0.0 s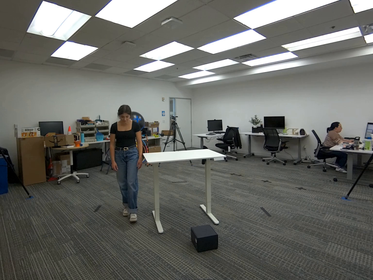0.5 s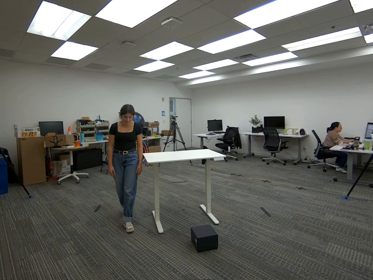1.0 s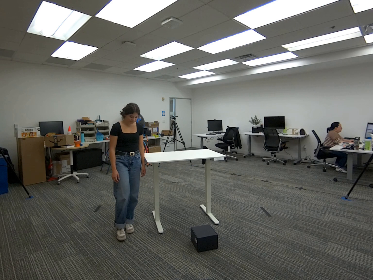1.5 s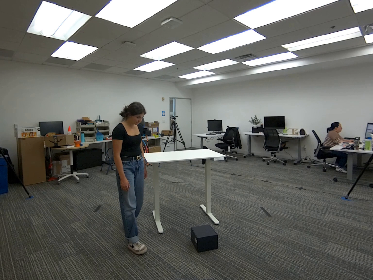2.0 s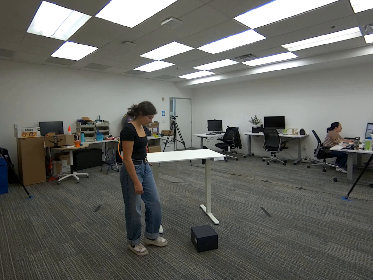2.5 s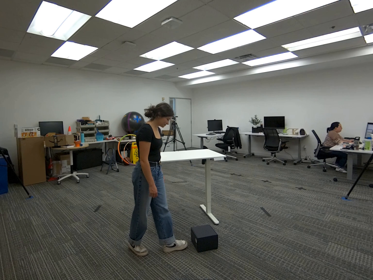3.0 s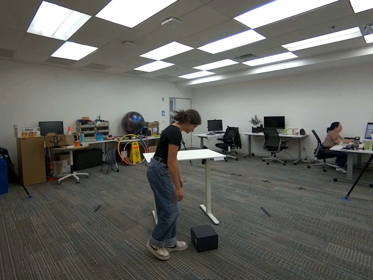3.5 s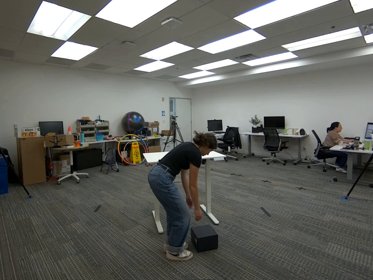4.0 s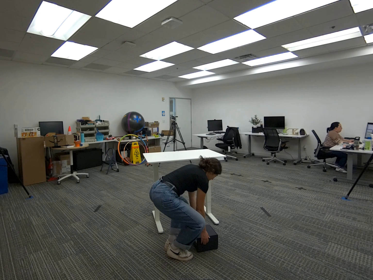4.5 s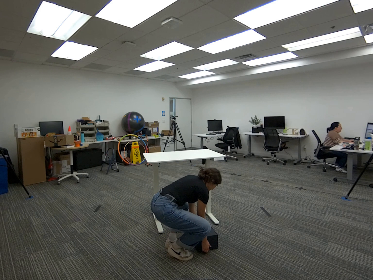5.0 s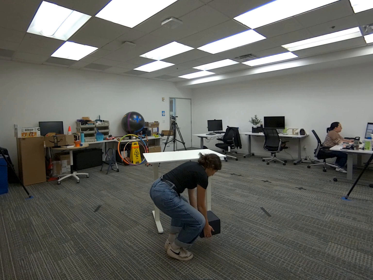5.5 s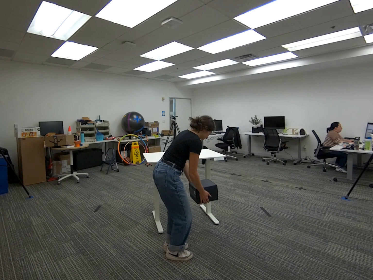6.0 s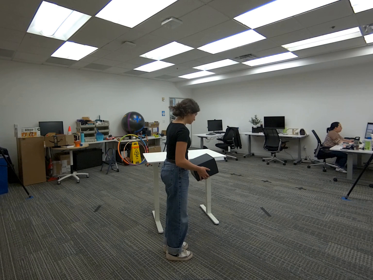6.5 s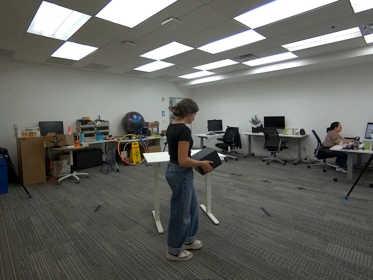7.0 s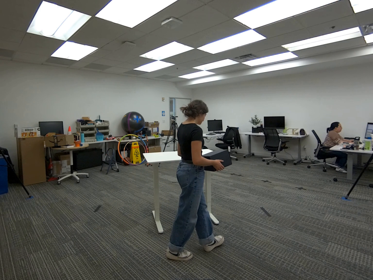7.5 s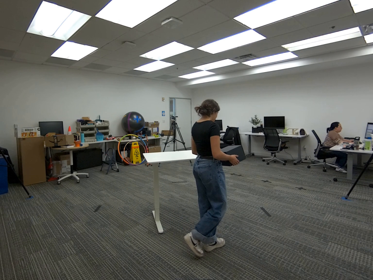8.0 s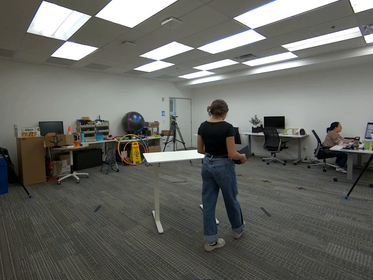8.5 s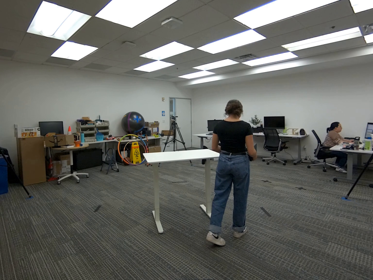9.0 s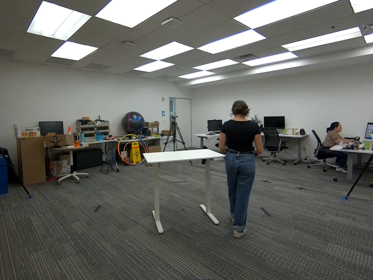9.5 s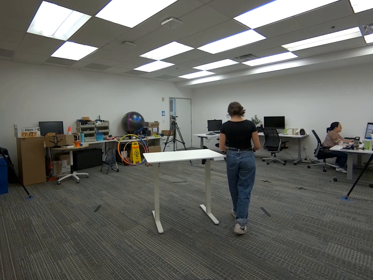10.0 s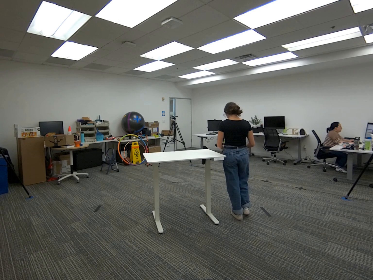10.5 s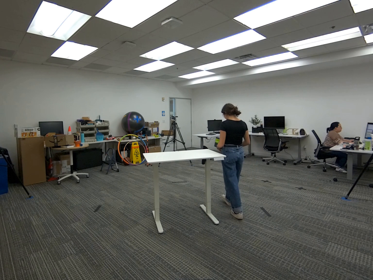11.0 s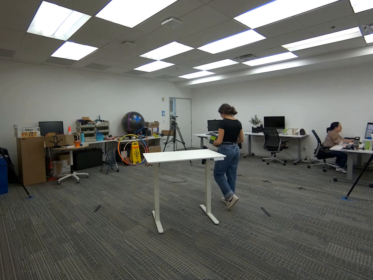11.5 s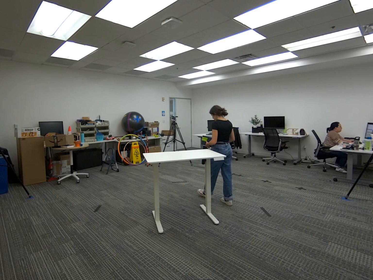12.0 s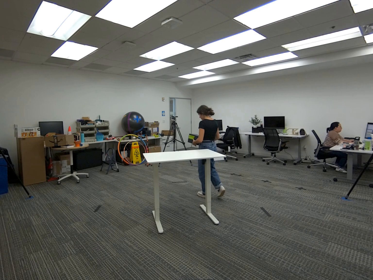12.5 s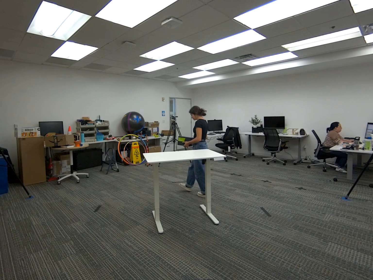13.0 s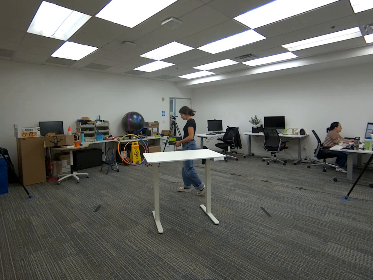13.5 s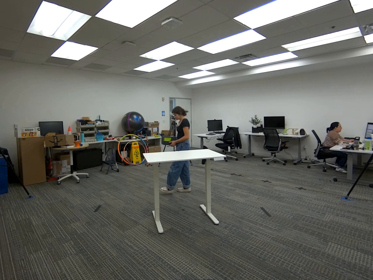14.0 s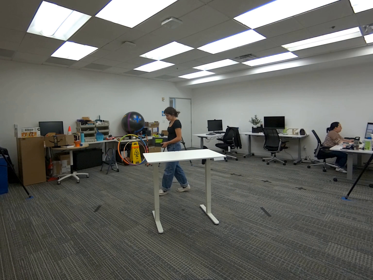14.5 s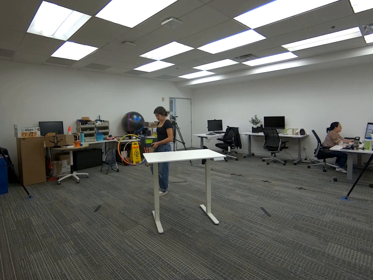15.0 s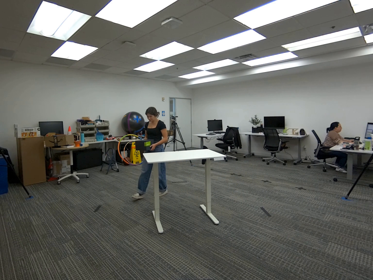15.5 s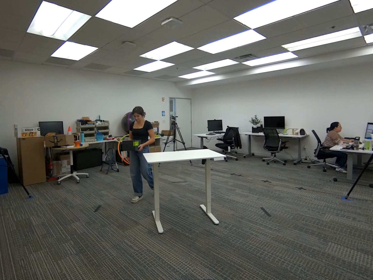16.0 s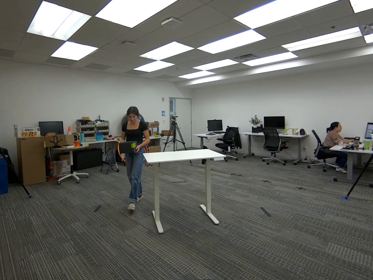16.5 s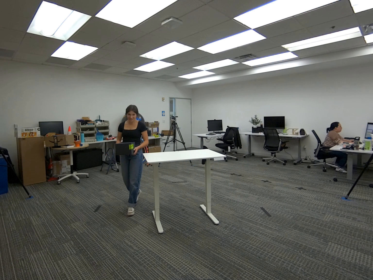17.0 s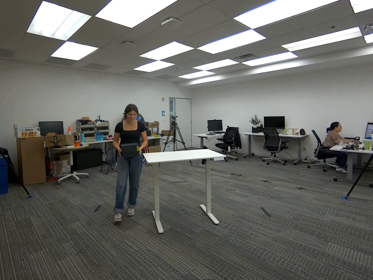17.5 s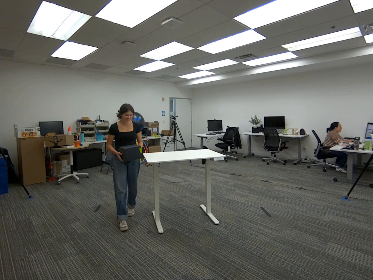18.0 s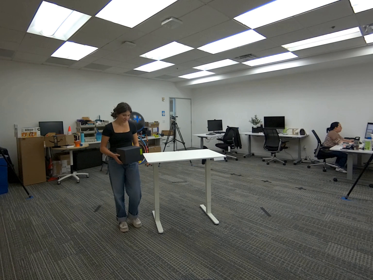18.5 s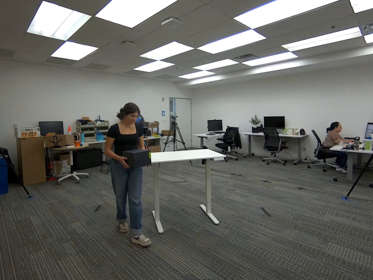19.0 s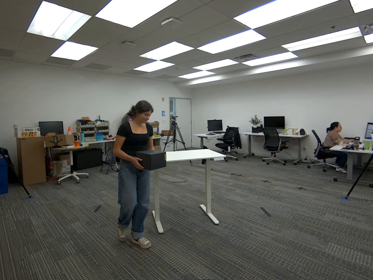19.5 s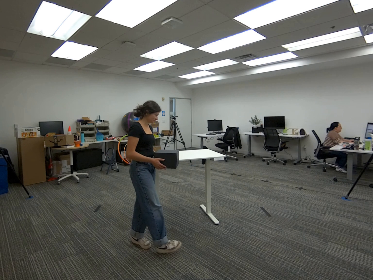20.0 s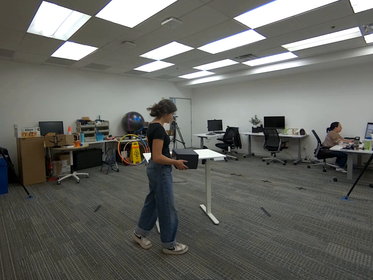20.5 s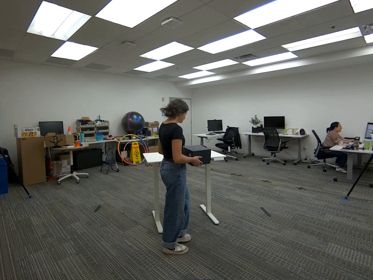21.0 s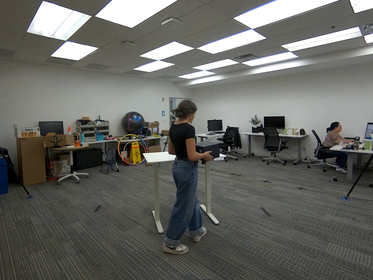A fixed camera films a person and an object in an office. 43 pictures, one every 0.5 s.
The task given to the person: Walk to the box from the ground, pick up the box with both hands, and place it on the white desk.
